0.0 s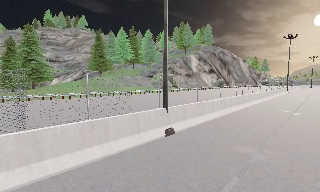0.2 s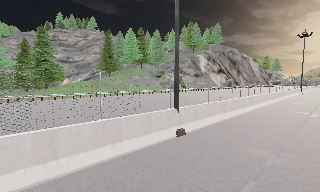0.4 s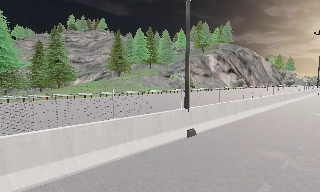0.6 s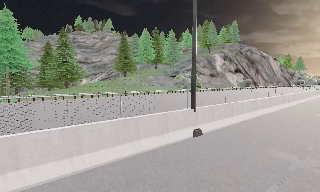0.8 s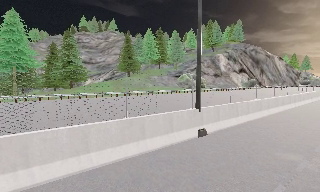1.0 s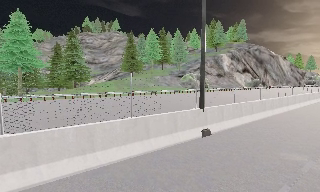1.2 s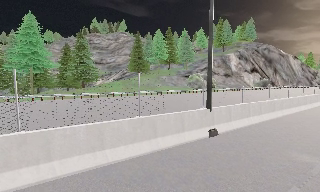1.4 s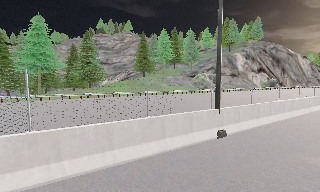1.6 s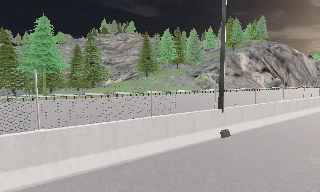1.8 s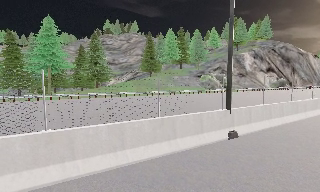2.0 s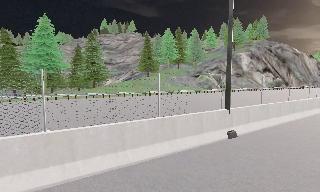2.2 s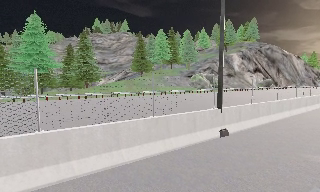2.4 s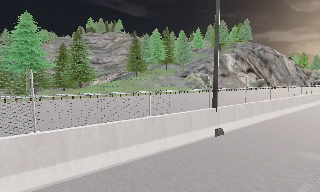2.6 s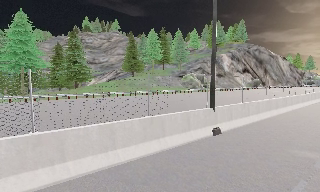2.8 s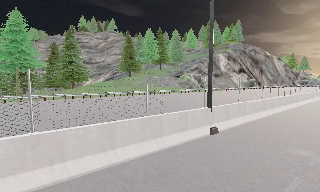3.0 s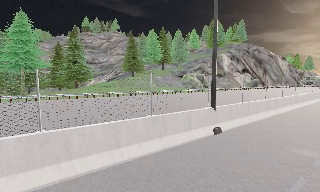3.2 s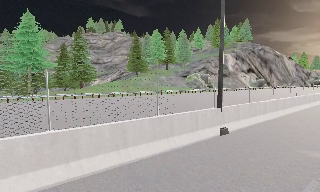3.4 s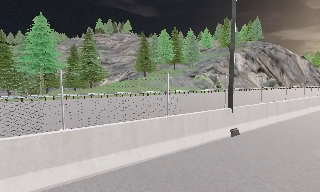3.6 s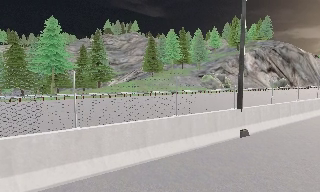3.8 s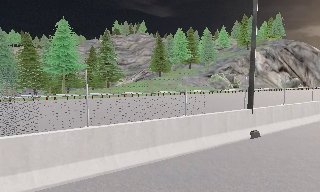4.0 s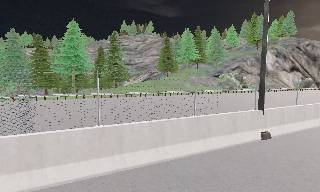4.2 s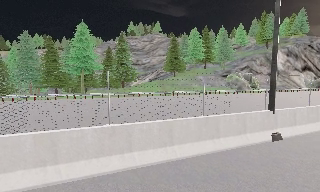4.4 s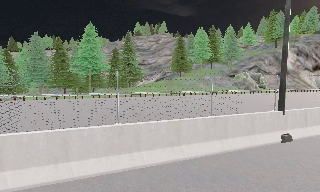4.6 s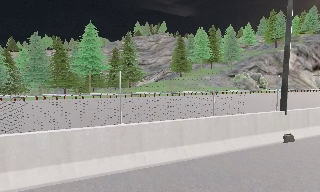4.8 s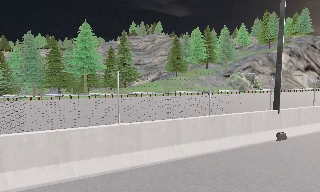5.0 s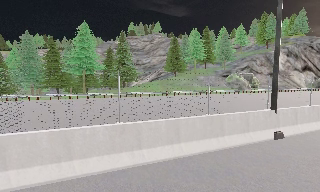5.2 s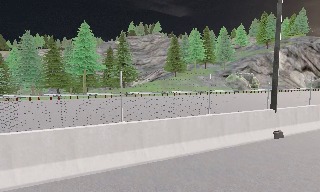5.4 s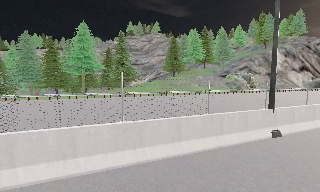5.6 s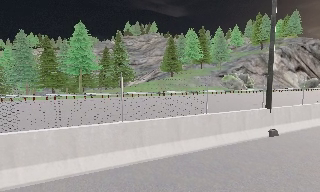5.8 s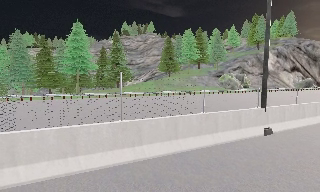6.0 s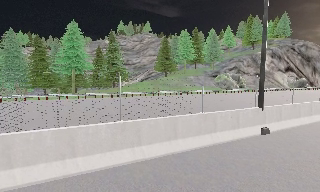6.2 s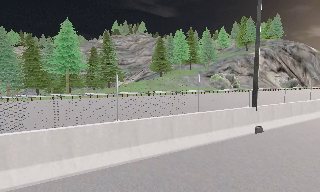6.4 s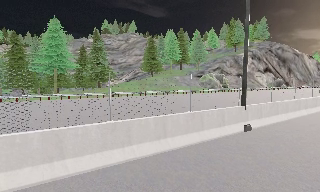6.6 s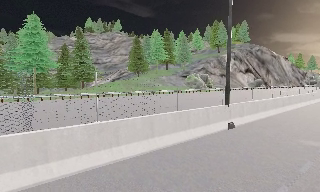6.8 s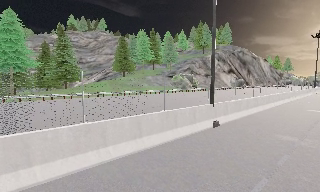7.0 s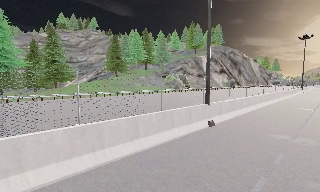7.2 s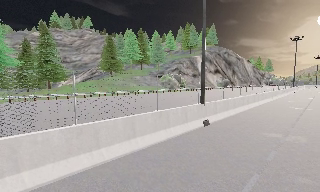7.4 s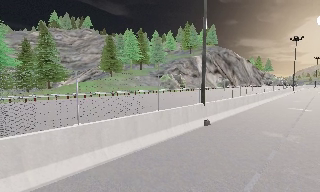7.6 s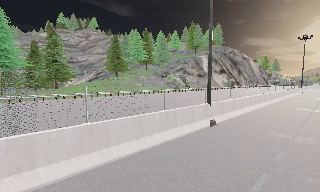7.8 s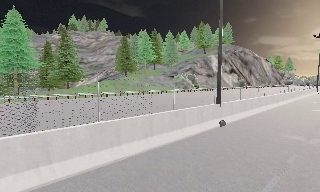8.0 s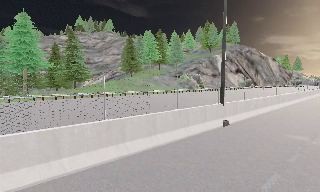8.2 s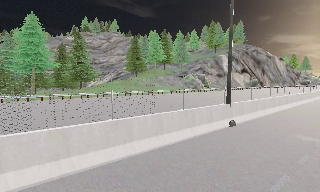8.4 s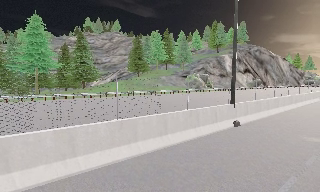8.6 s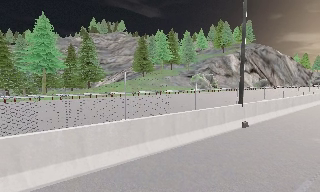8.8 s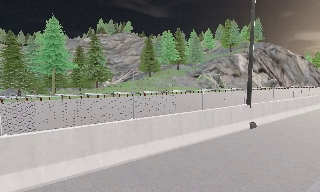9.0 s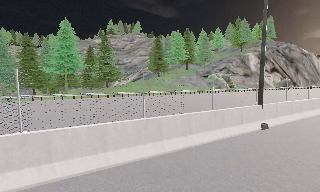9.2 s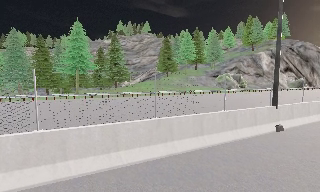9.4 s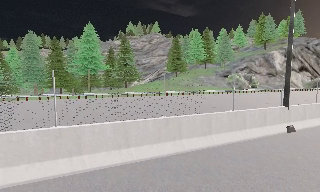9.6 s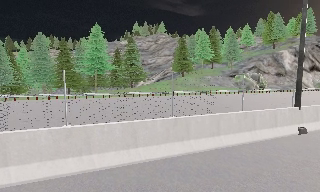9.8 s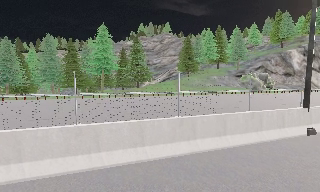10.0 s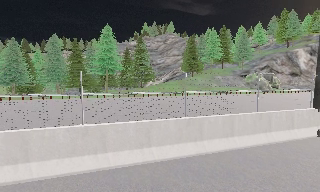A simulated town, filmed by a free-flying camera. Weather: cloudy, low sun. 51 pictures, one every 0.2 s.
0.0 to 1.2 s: The camera pans to its left, which is counterclockwise from overhead, by about 10 degrees.
1.2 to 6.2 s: The camera travels to its left and backward, about 2 m, so close, fixed things drift to the right.
6.2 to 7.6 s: The scene slides to the left, as the camera pans about 15 degrees to its right.
7.6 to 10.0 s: The camera swings to its left by about 25 degrees, and the scene slides to the right. It travels to its left, about 1 m, so close, fixed things drift to the right.
The film runs backward here.
